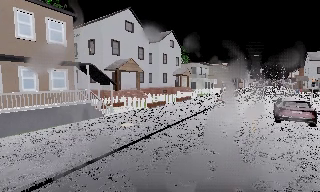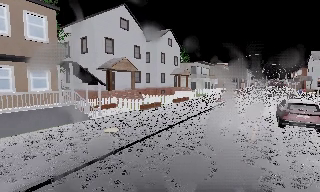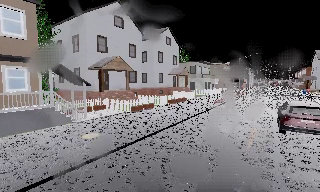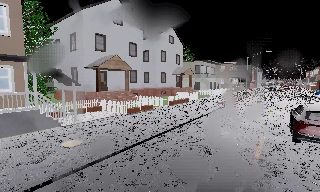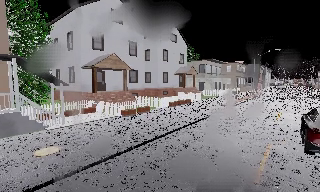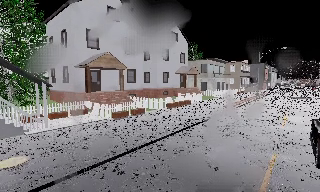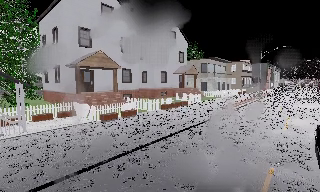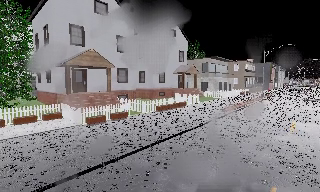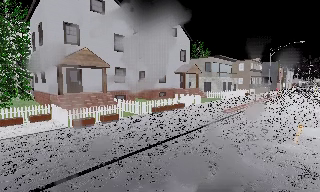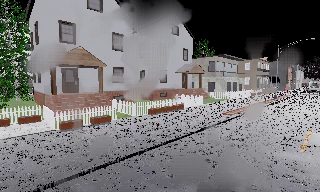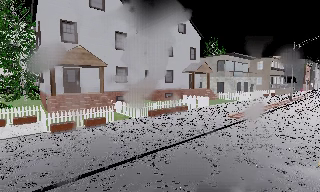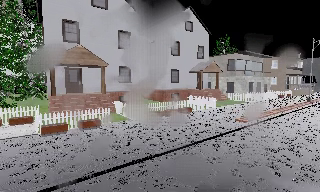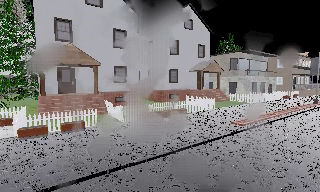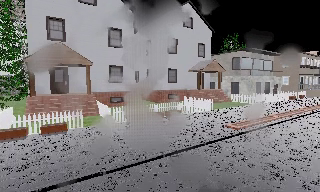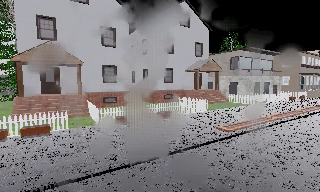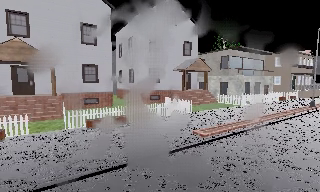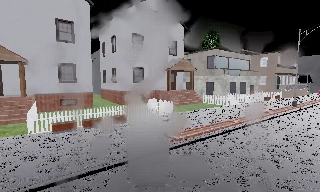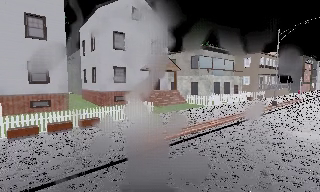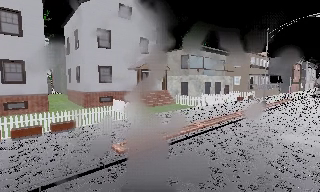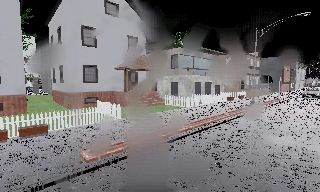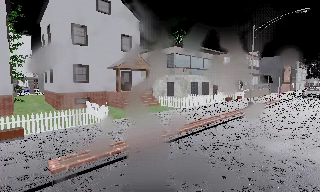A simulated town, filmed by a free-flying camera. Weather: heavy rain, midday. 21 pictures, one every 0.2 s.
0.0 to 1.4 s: The camera travels forward and to its right, about 8 m, so what stands in front looms larger.
1.4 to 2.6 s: The camera pans to its left, which is counterclockwise from overhead, by about 15 degrees. It travels to its right and forward, about 6 m.
2.6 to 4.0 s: The scene slides to the left, as the camera pans about 10 degrees to its right. It travels to its right and forward, about 7 m, so close, fixed things drift to the left.
The film runs forward here.
